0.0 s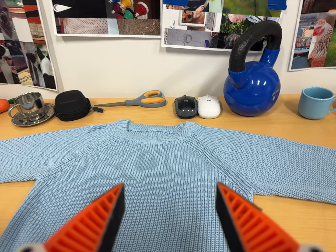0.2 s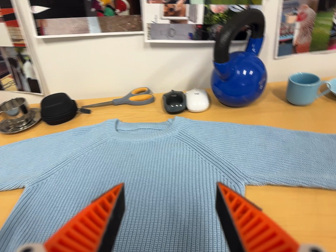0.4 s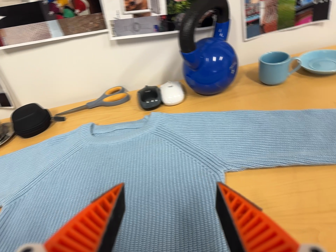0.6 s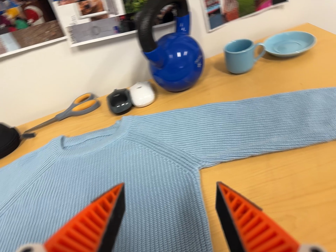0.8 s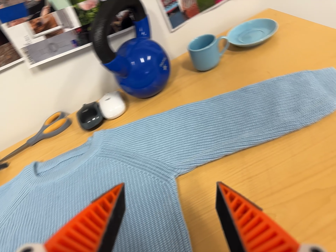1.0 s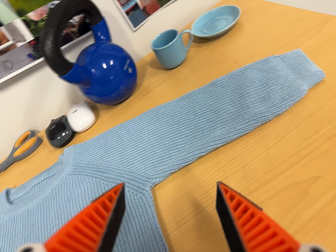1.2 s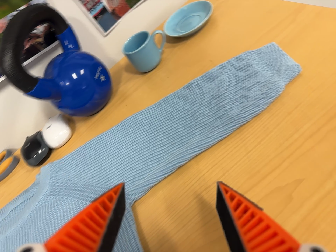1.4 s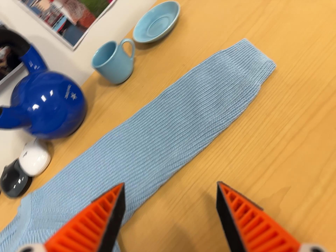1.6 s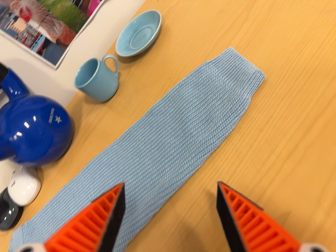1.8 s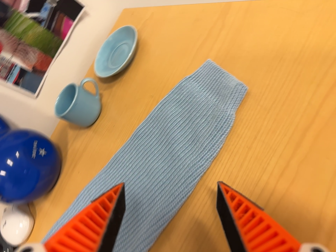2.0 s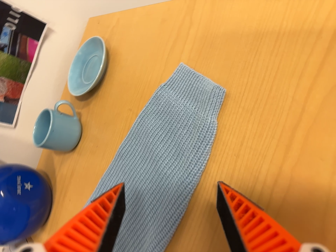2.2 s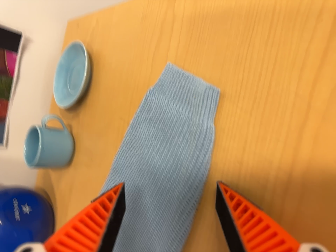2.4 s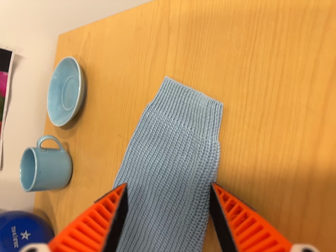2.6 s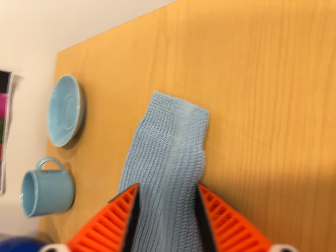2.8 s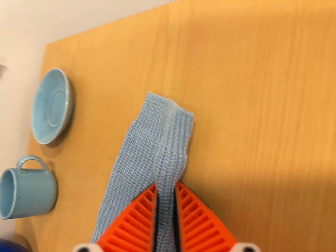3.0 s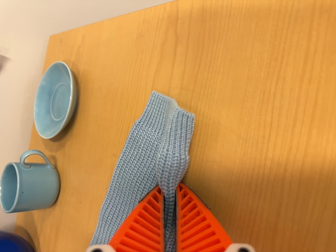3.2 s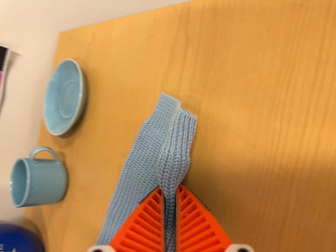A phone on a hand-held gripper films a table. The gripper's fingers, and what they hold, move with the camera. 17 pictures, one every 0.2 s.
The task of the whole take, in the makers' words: right arm across.
0.0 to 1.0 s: The scene slides to the left, as the camera pans about 10 degrees to its right. It travels to its right and forward, about 16 cm, so close, fixed things drift to the left. It rolls about its line of sight by about 35 degrees, and the scene rotates counterclockwise.
1.0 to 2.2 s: The camera travels toward the top of its view, forward and to its right, about 22 cm, so close, fixed things drift downward. It rolls about its line of sight by about 40 degrees, and the scene rotates counterclockwise.
2.2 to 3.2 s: The camera travels toward the top of its view, about 6 cm, so close, fixed things drift downward.
The film runs forward here.
